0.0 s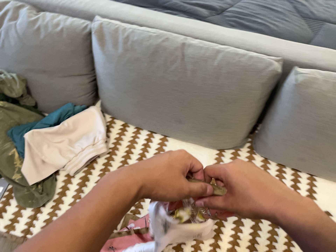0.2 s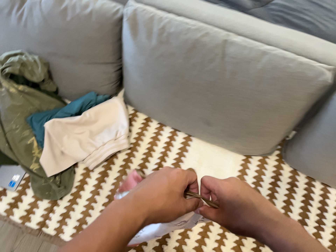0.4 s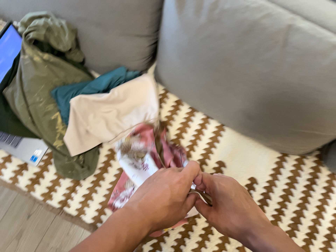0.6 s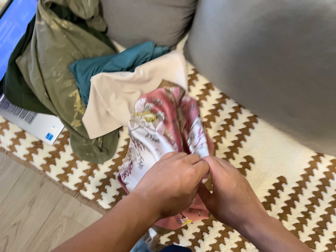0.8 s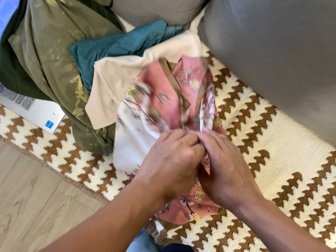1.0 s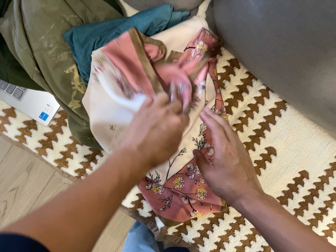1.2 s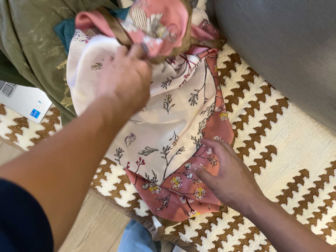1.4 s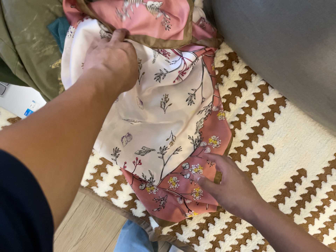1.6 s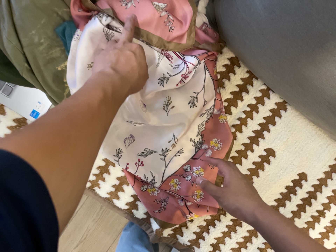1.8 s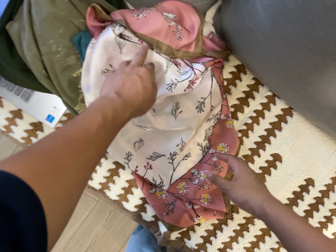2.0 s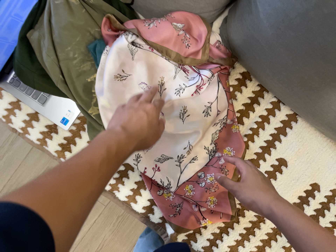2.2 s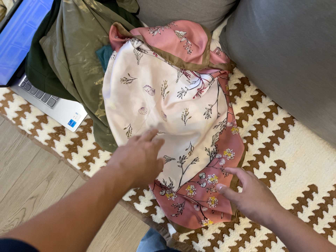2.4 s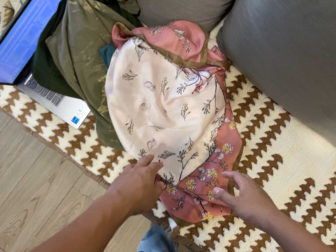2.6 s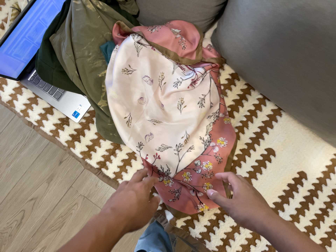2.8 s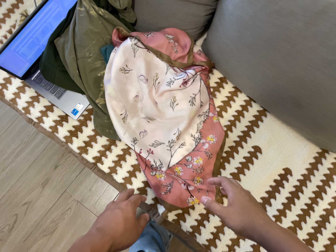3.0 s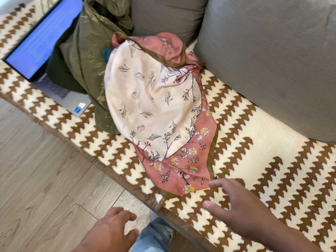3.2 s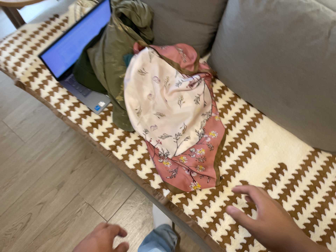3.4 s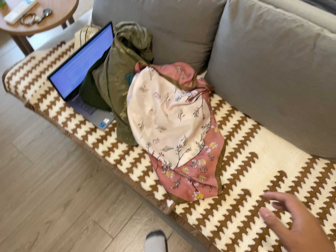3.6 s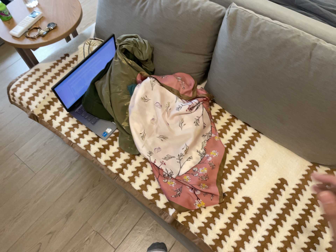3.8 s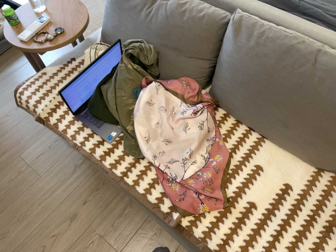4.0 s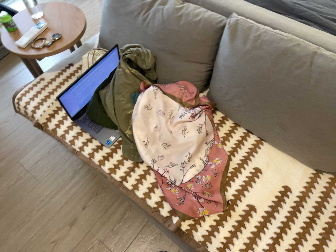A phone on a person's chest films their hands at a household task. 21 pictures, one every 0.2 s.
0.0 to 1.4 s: The camera travels toward the top of its view, forward and to its left, about 60 cm. Its aim tips toward the bottom of its view by about 40 degrees. It rolls about its line of sight by about 20 degrees, and the scene rotates clockwise.
1.4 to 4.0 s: The camera travels toward the bottom of its view and backward, about 60 cm. Its aim tips toward the top of its view by about 40 degrees.
The film runs backward here.
